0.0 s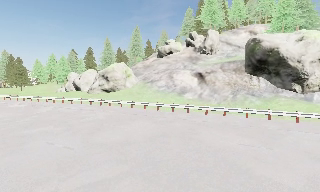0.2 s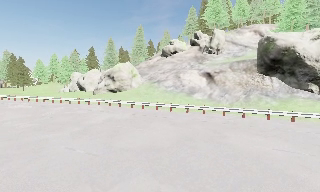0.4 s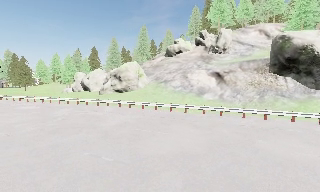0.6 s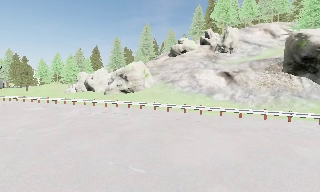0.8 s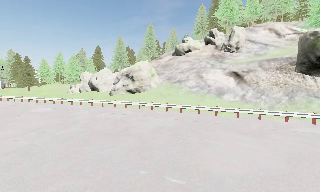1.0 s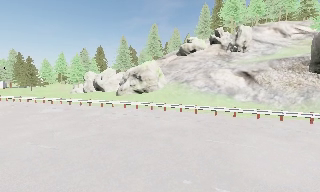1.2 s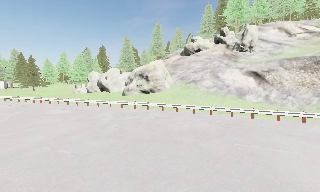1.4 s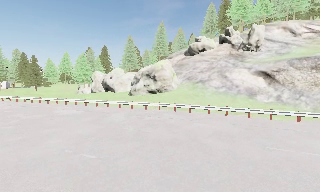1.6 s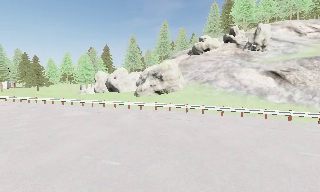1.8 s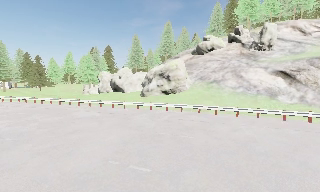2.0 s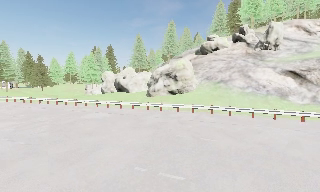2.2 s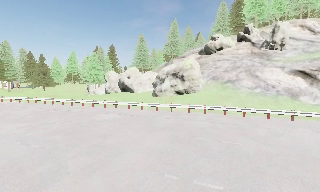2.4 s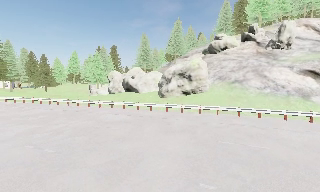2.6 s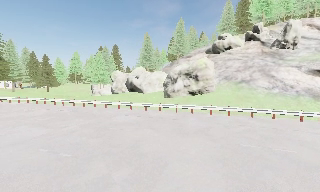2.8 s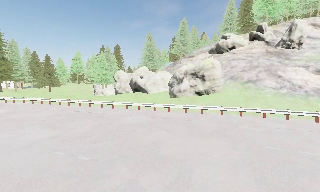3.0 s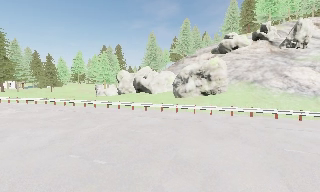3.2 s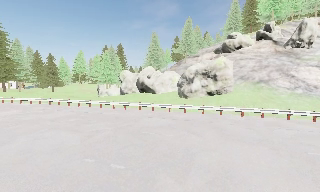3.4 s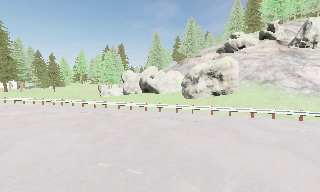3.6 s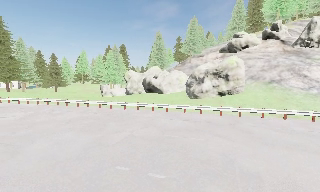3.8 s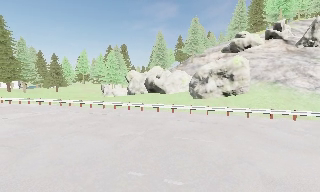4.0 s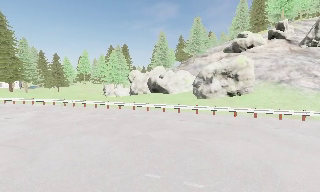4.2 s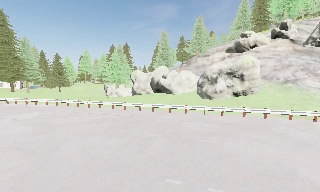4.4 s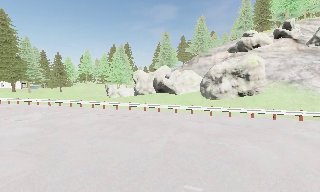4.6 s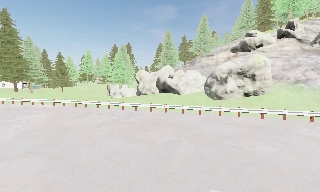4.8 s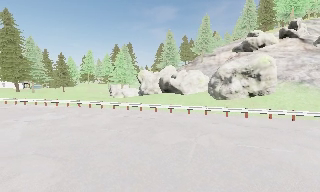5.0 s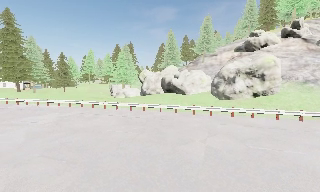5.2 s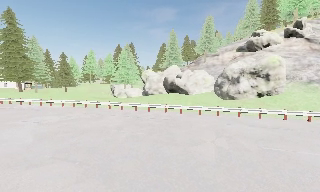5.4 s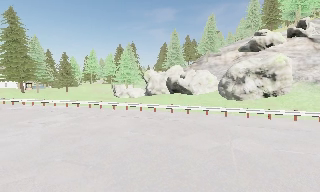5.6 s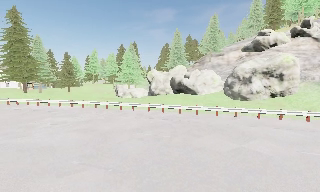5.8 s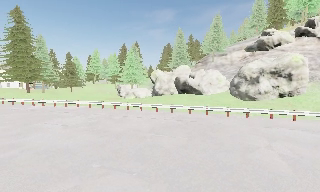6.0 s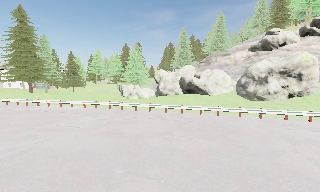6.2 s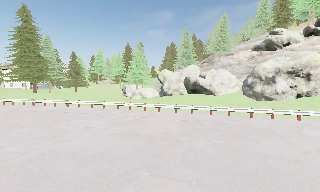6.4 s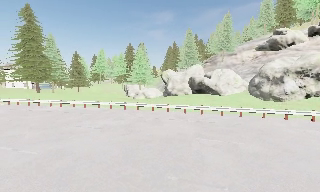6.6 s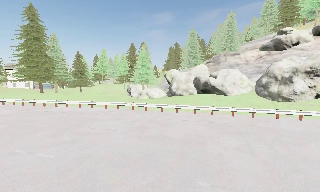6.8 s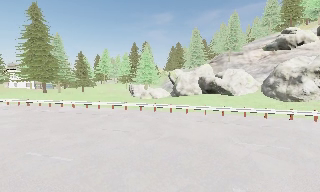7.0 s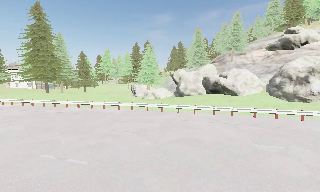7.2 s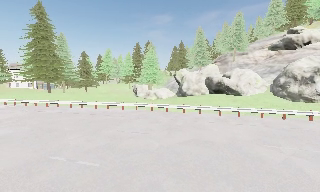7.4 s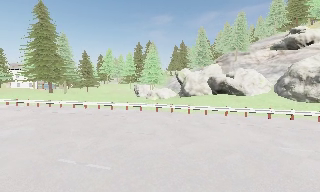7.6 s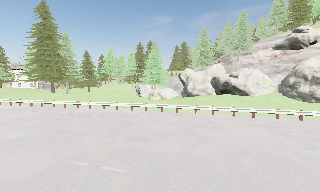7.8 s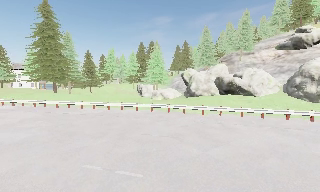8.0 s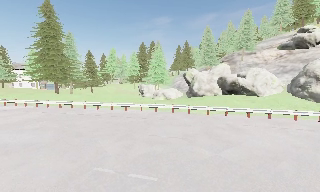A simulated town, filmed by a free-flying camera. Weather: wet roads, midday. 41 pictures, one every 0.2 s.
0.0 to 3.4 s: The camera travels to its left and forward, about 18 m, so close, fixed things drift to the right. It loses speed.
3.4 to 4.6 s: The camera travels to its left, about 3.5 m, so close, fixed things drift to the right.
4.6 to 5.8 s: The camera travels to its left, about 3.5 m, so close, fixed things drift to the right. It gains speed.
5.8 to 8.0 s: The camera travels to its left, about 7 m, so close, fixed things drift to the right. It loses speed.
The film runs forward here.
